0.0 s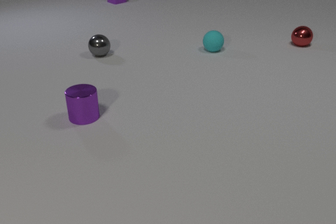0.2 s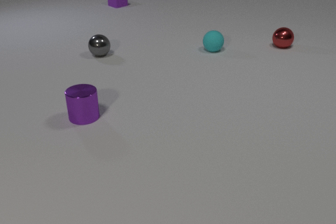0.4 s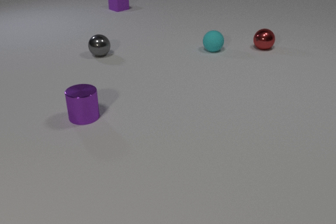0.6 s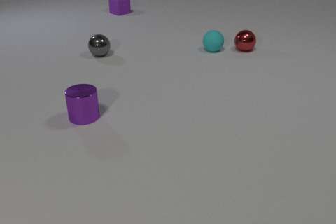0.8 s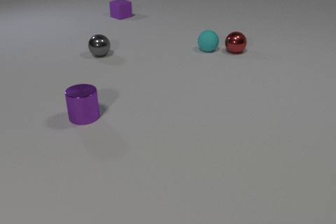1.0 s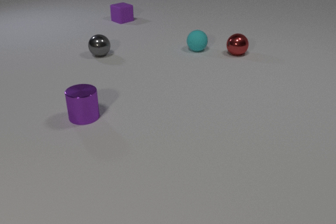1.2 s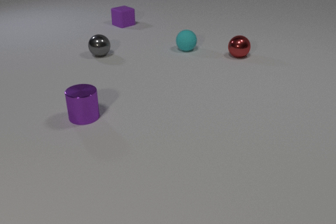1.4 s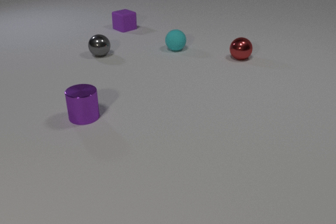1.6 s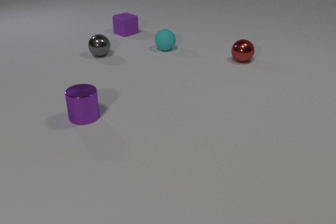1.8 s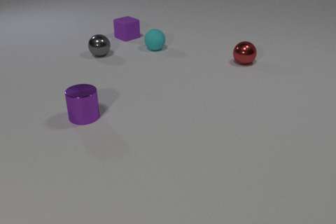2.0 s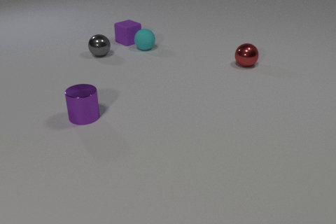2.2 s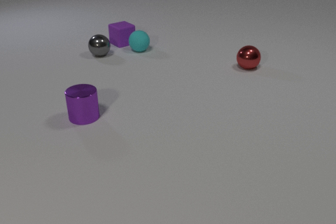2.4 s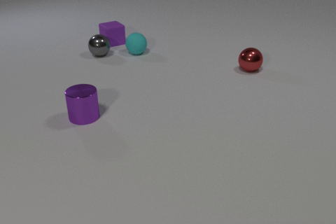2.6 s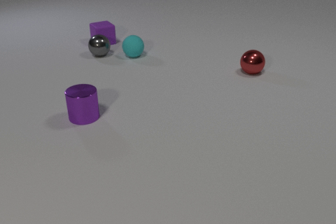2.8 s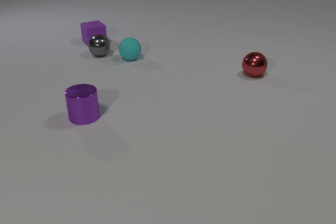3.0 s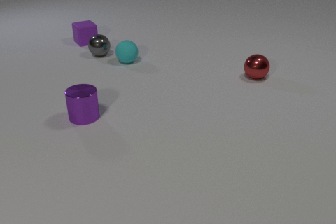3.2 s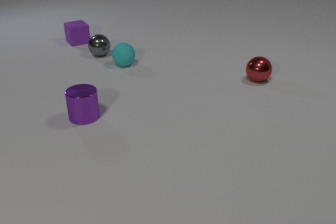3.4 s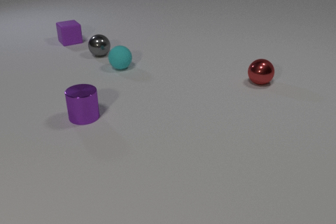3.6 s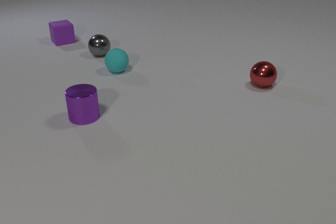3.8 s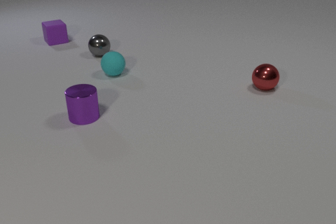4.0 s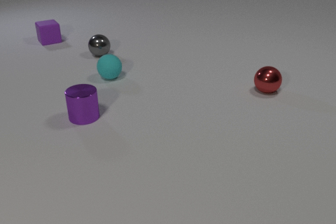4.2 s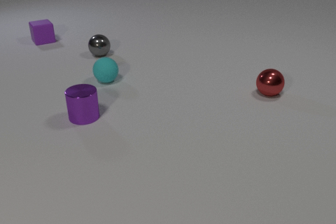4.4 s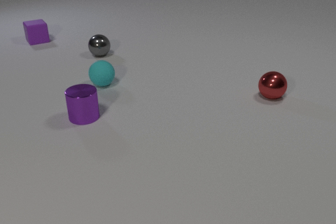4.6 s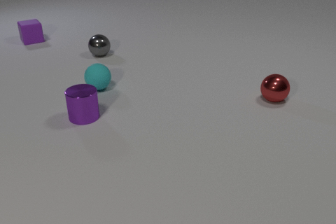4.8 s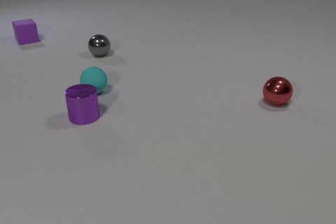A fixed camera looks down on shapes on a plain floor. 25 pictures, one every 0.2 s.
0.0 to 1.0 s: The red metal sphere rolls to the left and toward the camera. The cyan rubber sphere rolls to the left. The purple rubber cube slides toward the camera. The red metal sphere and the cyan rubber sphere collide.
1.0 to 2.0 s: The red metal sphere rolls toward the camera. The cyan rubber sphere rolls to the left. The purple rubber cube slides toward the camera.
2.0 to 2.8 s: The red metal sphere rolls toward the camera. The cyan rubber sphere rolls toward the camera and to the left. The purple rubber cube slides to the left. The cyan rubber sphere and the purple rubber cube collide.
2.8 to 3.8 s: The red metal sphere rolls toward the camera. The cyan rubber sphere rolls toward the camera and to the left. The purple rubber cube slides to the left.
3.8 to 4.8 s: The red metal sphere rolls toward the camera and to the right. The cyan rubber sphere rolls toward the camera and to the left. The purple rubber cube slides to the left and away from the camera.
How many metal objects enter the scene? 0.
What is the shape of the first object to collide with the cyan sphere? sphere.
Are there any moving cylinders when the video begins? no.
